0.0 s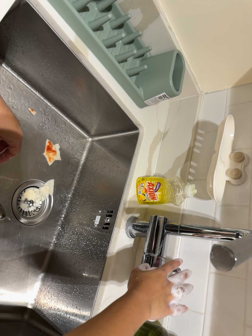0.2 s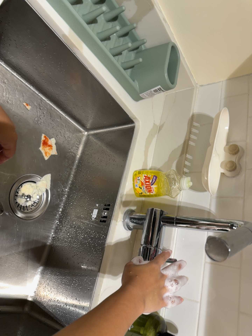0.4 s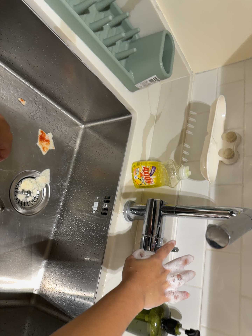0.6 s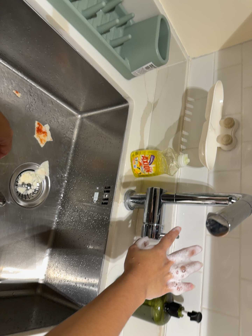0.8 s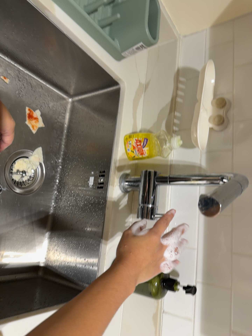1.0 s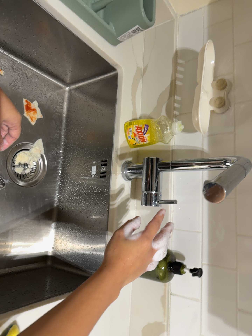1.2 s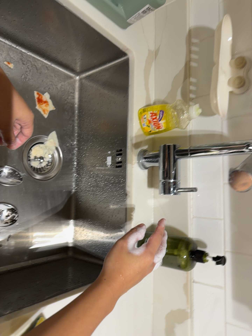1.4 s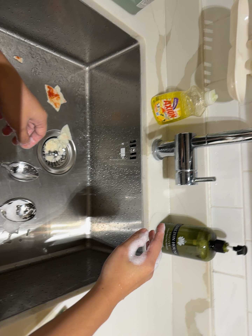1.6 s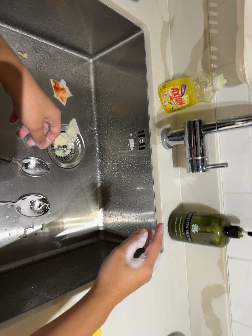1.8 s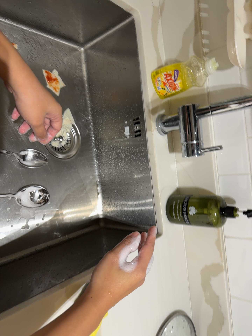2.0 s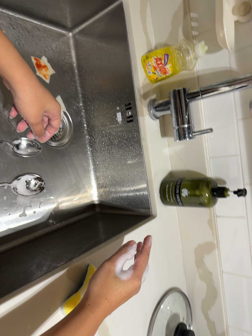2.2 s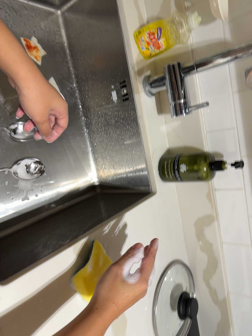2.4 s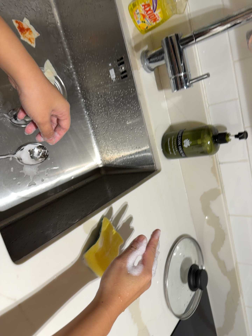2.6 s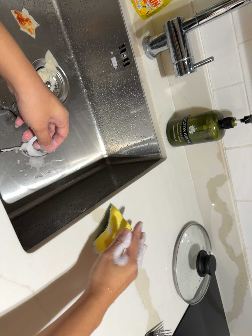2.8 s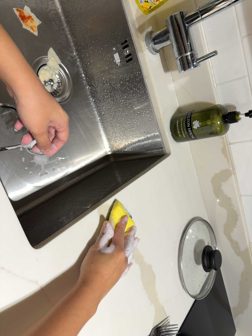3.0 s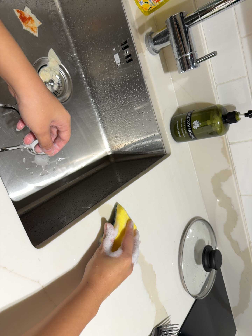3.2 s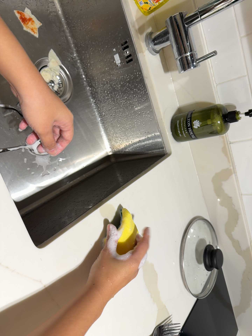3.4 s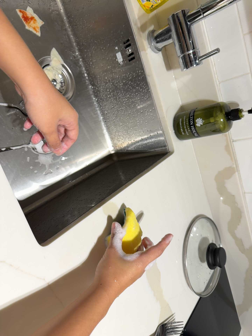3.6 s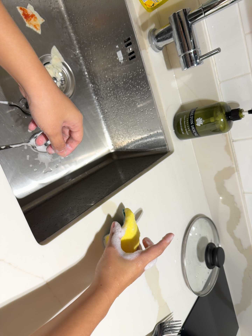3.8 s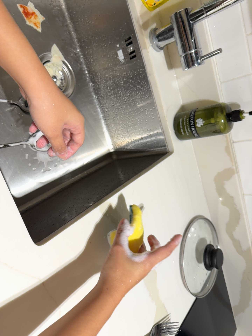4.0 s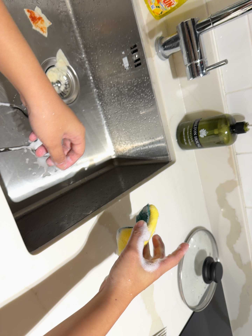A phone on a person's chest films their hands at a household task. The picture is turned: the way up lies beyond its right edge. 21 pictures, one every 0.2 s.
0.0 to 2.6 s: The camera travels to its left, about 6 cm, so close, fixed things drift to the right. Its aim tips toward the bottom of its view by about 35 degrees, and the scene shifts upward. It rolls about its line of sight by about 30 degrees, and the scene rotates counterclockwise.
2.6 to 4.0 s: The camera shifts only a little, or ends up much as it began.
The film runs backward here.
